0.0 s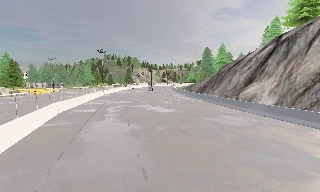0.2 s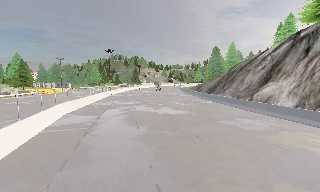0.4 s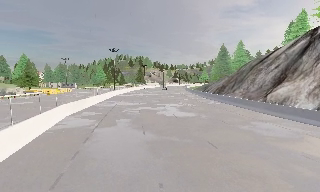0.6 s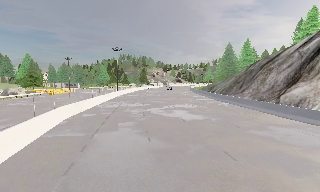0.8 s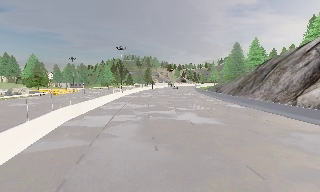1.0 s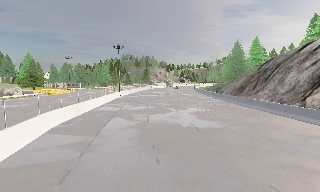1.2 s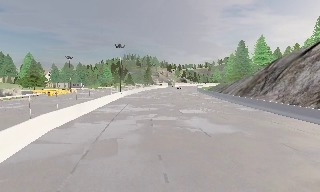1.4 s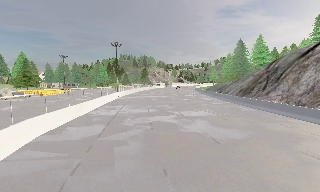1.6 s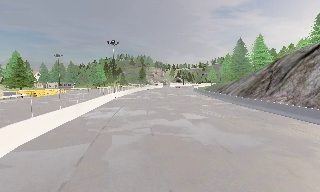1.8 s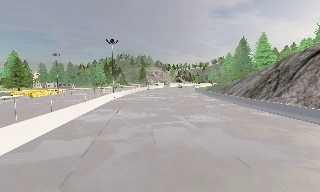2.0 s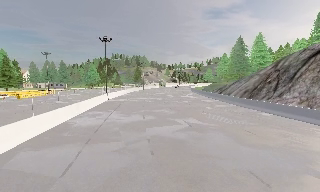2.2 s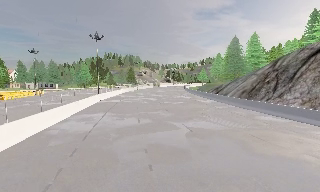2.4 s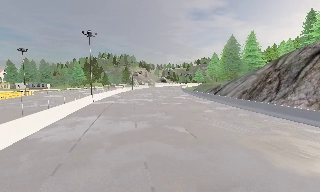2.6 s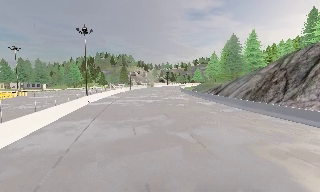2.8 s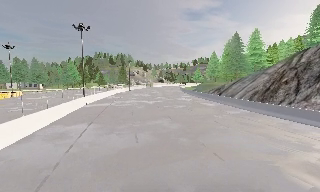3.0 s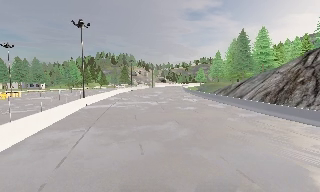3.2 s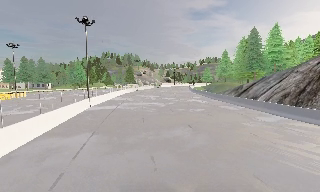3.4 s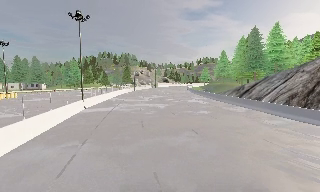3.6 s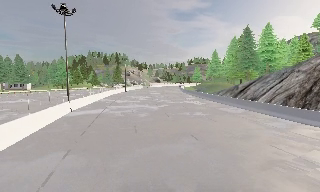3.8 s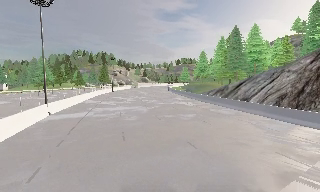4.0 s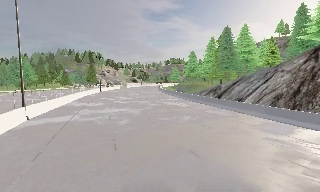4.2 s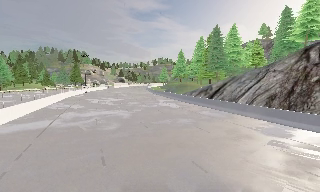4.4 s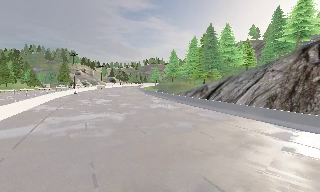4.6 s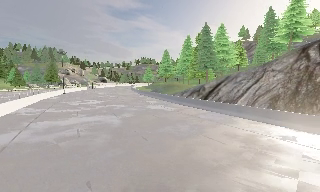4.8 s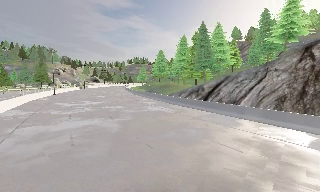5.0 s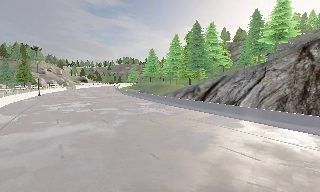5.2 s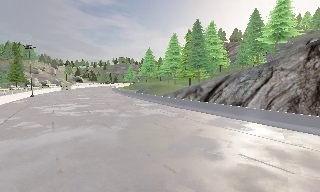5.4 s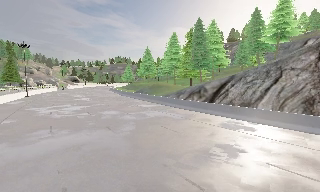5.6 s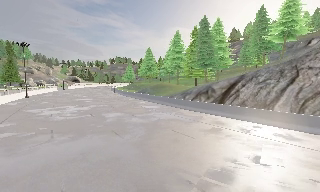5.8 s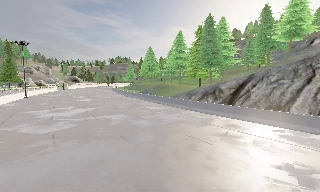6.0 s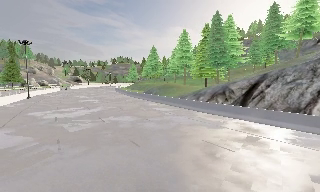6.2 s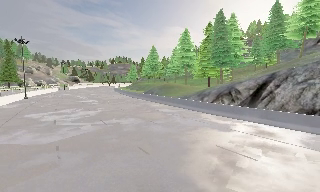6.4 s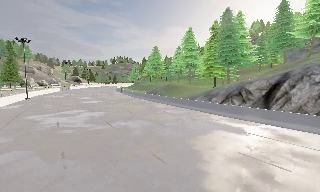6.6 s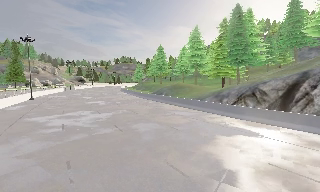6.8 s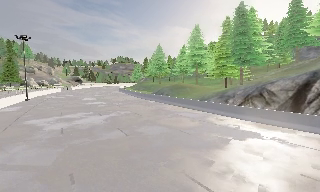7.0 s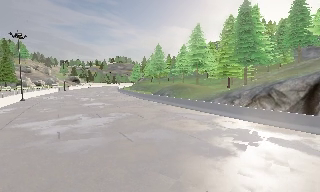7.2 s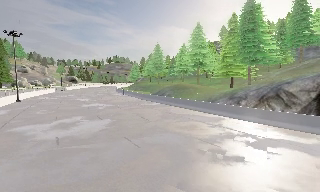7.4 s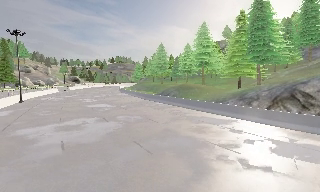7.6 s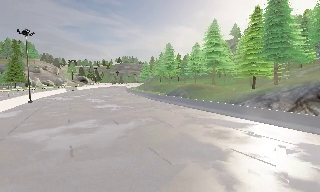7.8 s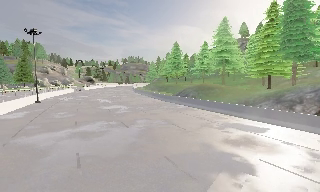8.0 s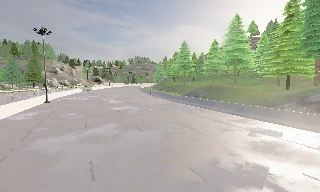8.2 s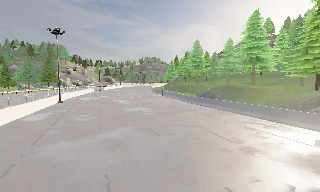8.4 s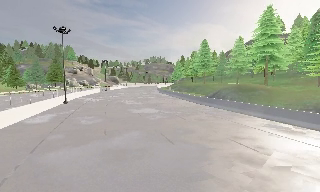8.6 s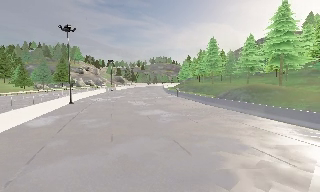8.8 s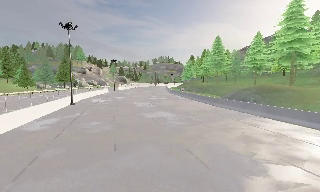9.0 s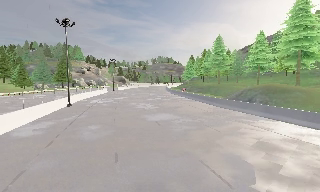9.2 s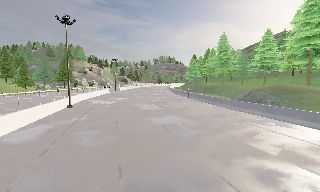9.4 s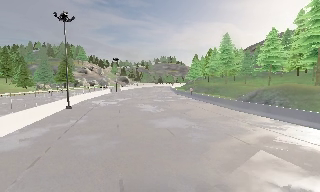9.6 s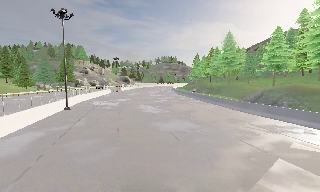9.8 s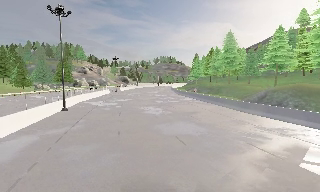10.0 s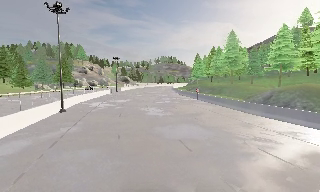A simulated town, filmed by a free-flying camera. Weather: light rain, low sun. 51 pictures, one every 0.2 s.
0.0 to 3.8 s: The camera travels forward, about 25 m, so what stands in front looms larger.
3.8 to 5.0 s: The camera pans to its right, which is clockwise from overhead, by about 20 degrees. It travels forward and to its left, about 8 m, so what stands in front looms larger.
5.0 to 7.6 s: The camera travels forward and to its left, about 15 m, so what stands in front looms larger.
7.6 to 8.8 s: The scene slides to the right, as the camera pans about 10 degrees to its left. It travels forward and to its left, about 8 m, so what stands in front looms larger.
8.8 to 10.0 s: The camera travels forward, about 6 m, so what stands in front looms larger.
The film runs forward here.
